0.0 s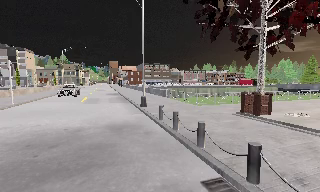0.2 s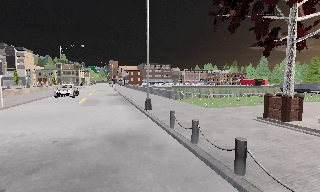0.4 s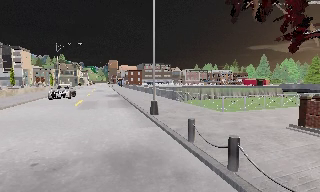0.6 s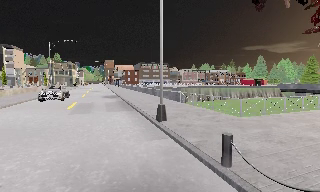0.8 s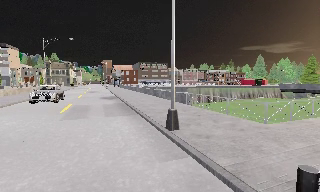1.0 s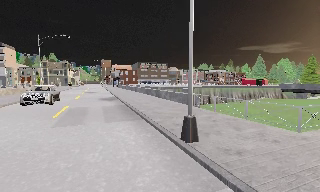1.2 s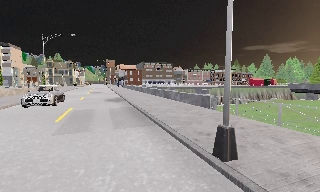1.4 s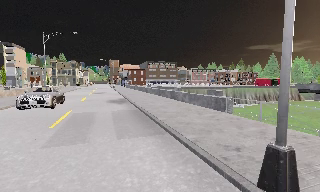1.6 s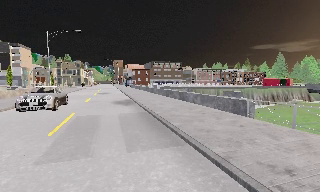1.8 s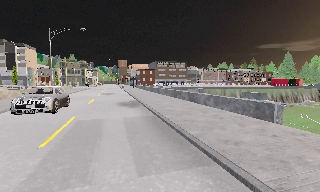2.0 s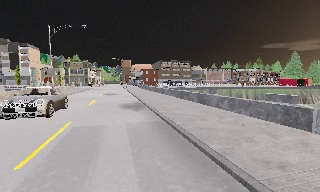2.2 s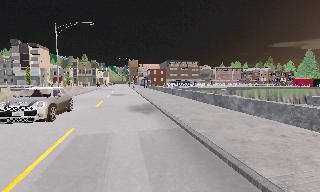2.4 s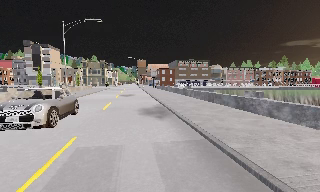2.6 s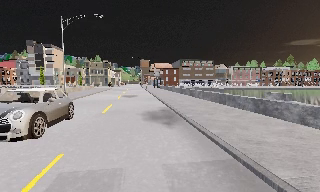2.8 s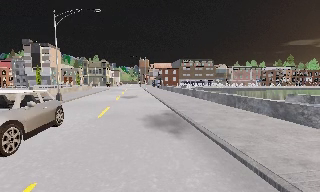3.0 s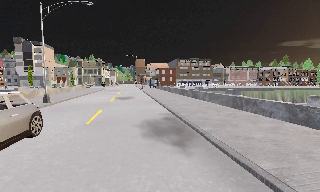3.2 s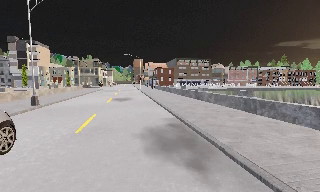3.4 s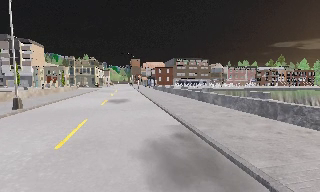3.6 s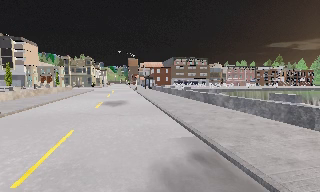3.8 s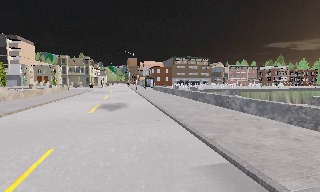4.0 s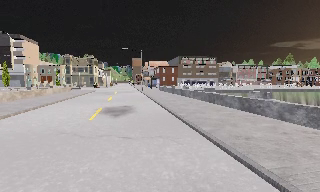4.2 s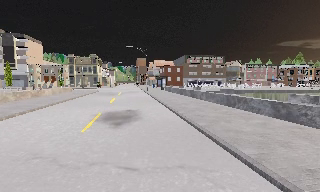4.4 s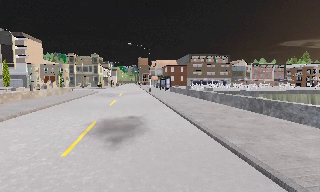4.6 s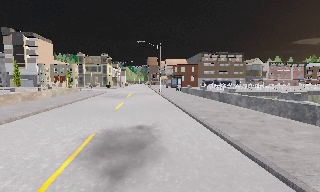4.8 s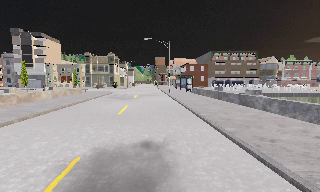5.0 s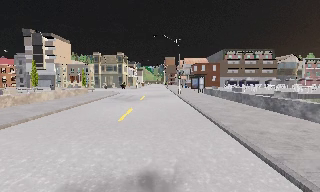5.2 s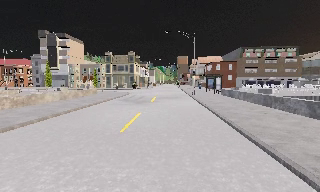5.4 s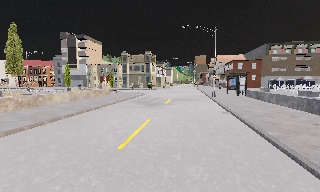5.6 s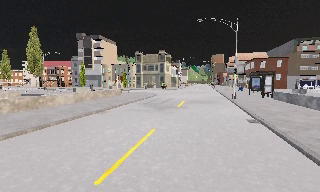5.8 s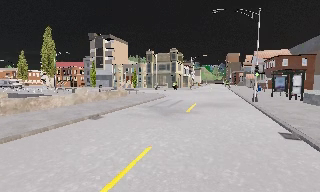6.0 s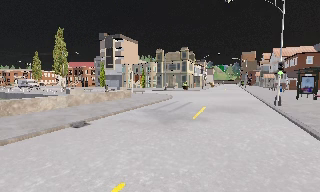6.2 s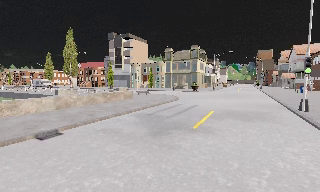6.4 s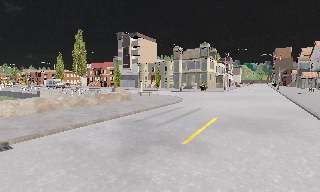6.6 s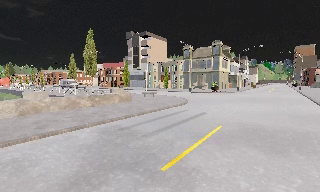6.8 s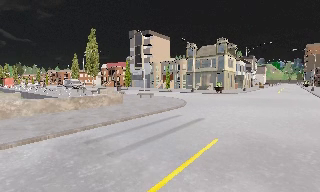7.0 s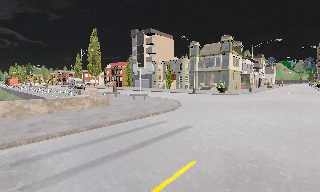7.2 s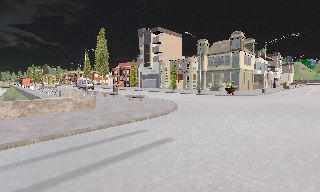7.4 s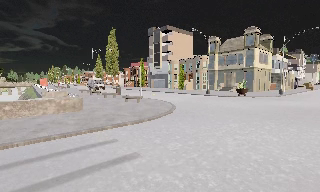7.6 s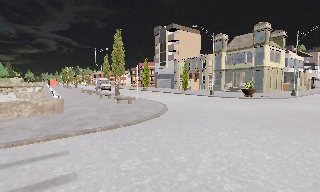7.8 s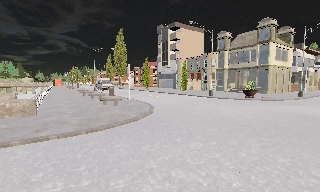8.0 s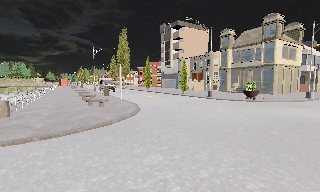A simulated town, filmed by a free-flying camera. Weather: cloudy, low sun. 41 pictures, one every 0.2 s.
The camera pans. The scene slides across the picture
to the right.
The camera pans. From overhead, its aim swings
counterclockwise.
0.0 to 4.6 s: The camera pans to its left, which is counterclockwise from overhead, by about 15 degrees. It travels forward, about 30 m, so what stands in front looms larger.
4.6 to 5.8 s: The scene slides to the right, as the camera pans about 25 degrees to its left. It travels forward, about 10 m, so what stands in front looms larger.
5.8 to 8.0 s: The camera pans to its left, which is counterclockwise from overhead, by about 40 degrees. It travels forward and to its right, about 18 m.
The film runs forward here.
